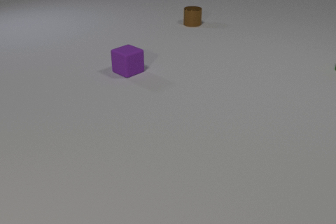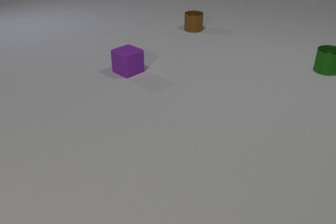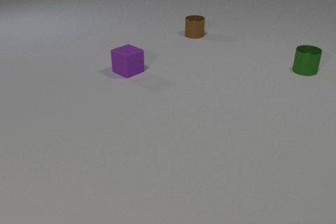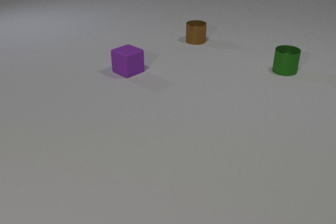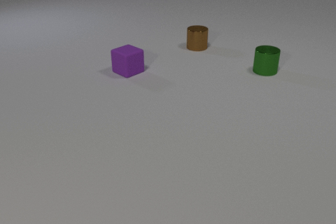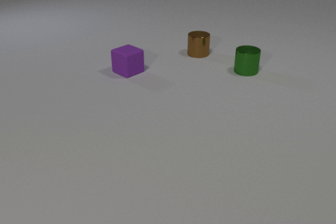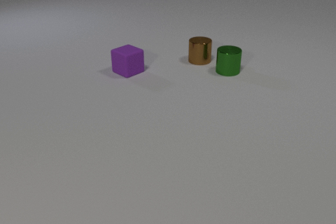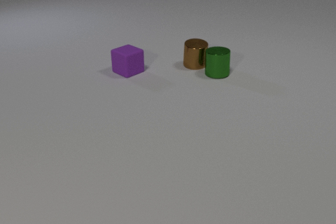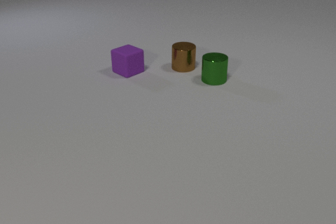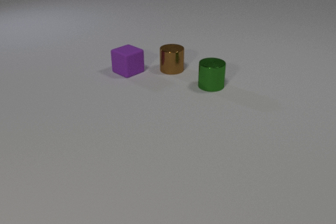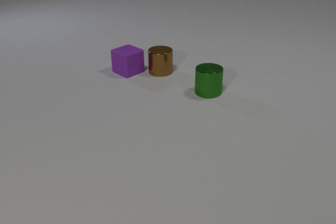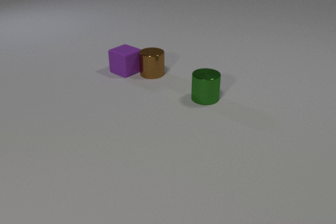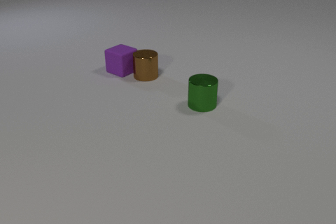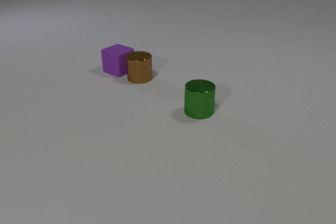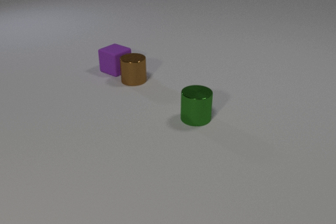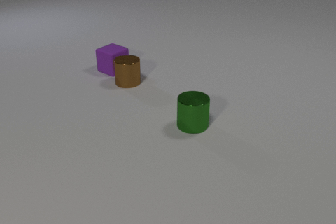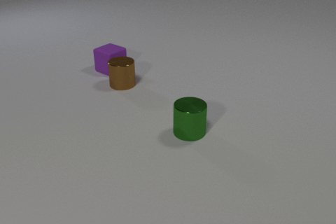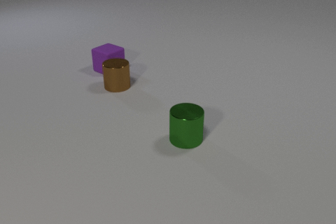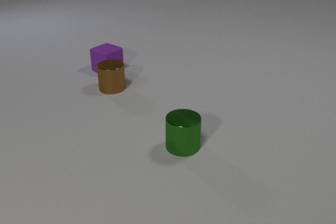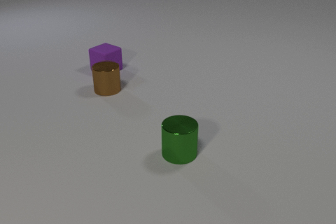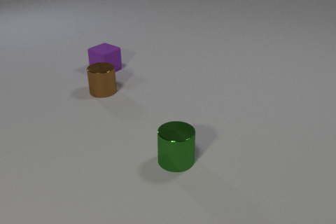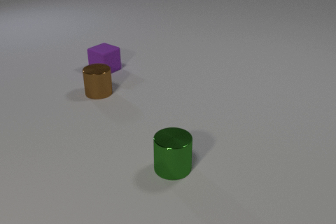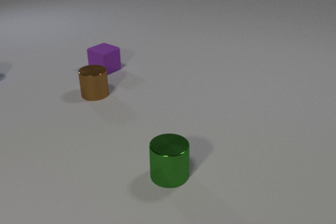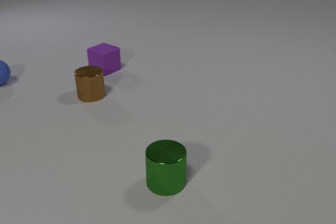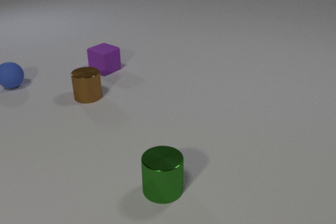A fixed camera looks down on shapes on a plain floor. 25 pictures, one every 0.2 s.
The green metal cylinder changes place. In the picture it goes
toward the camera.
The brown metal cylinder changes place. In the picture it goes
toward the camera.
0.0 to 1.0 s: The green metal cylinder slides to the left. The brown metal cylinder slides toward the camera.
1.0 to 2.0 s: The green metal cylinder slides toward the camera and to the left. The brown metal cylinder slides toward the camera and to the left. The green metal cylinder and the brown metal cylinder collide.
2.0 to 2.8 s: The green metal cylinder slides toward the camera. The brown metal cylinder slides to the left and toward the camera. The purple rubber cube slides to the left. The brown metal cylinder and the purple rubber cube collide.
2.8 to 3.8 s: The green metal cylinder slides toward the camera. The brown metal cylinder slides to the left and toward the camera. The purple rubber cube slides to the left.
3.8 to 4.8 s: The green metal cylinder slides toward the camera. The brown metal cylinder slides to the left and toward the camera. The blue rubber sphere comes in at the left edge, rolls toward the camera and to the right.
What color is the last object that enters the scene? blue.
How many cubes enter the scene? 0.
How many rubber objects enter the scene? 1.
